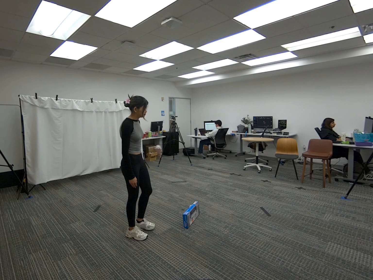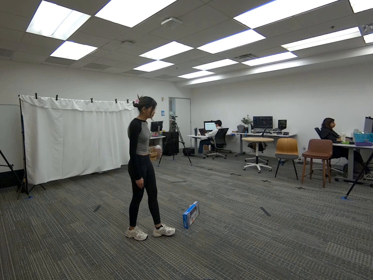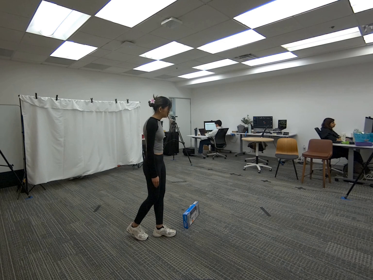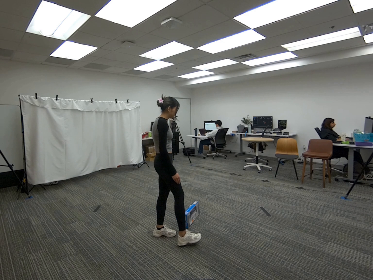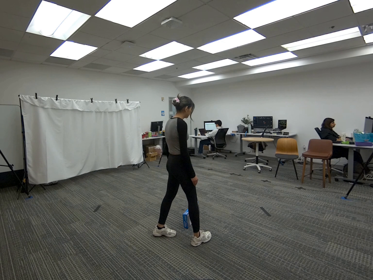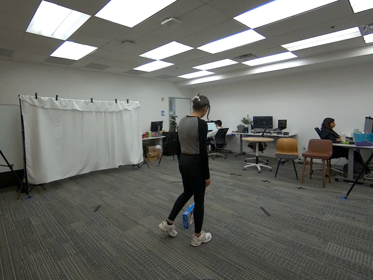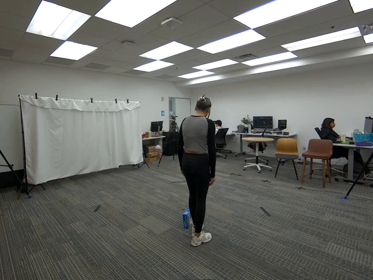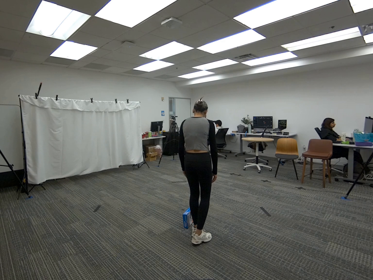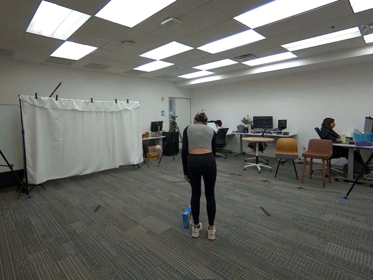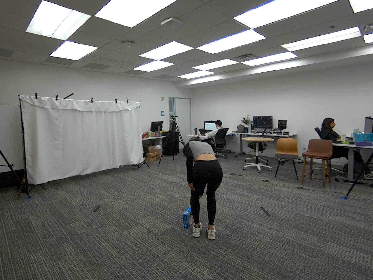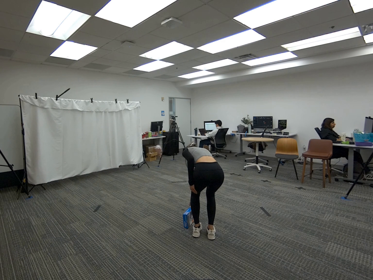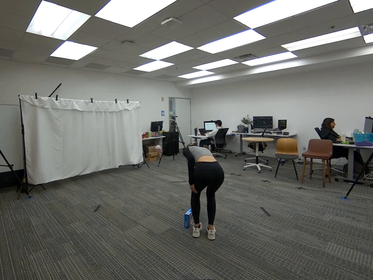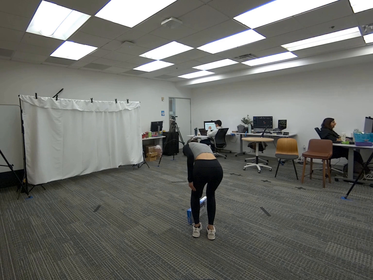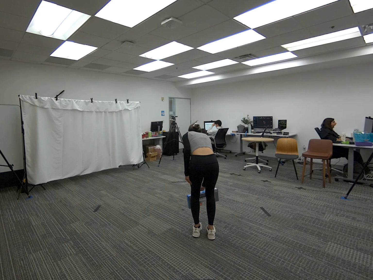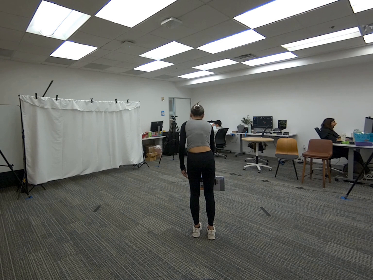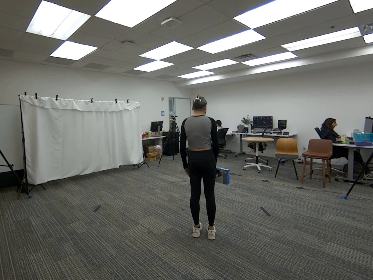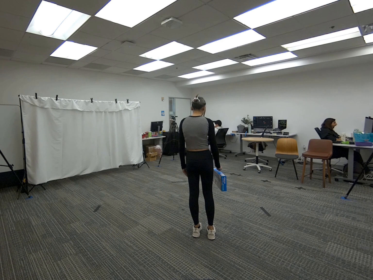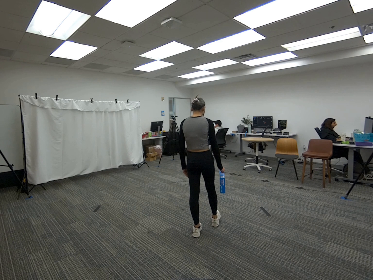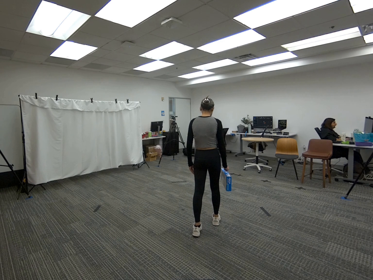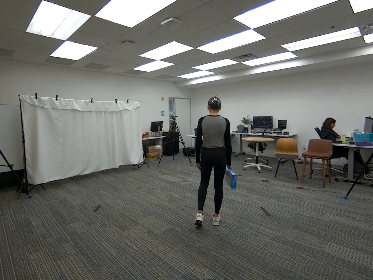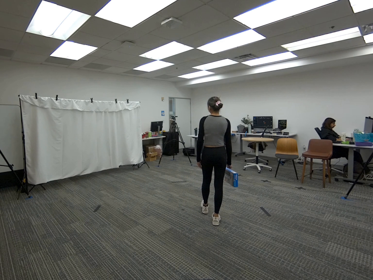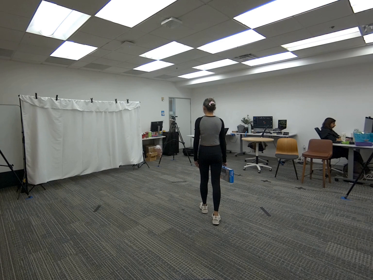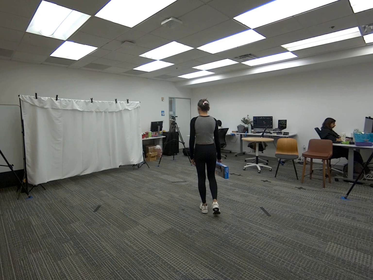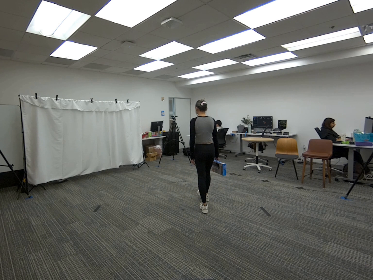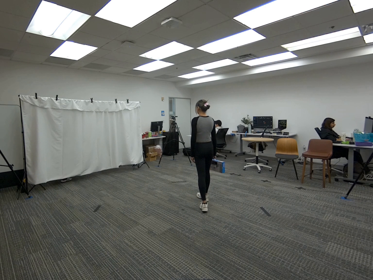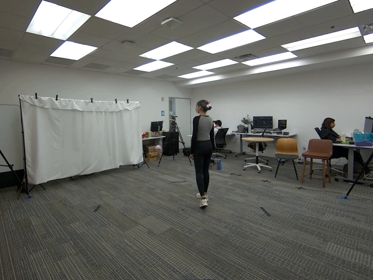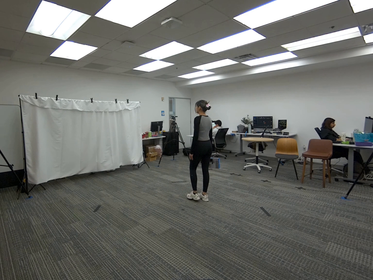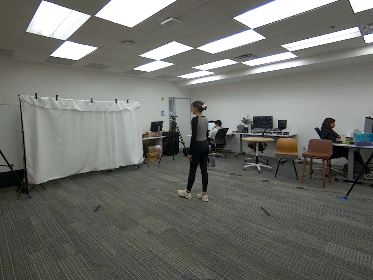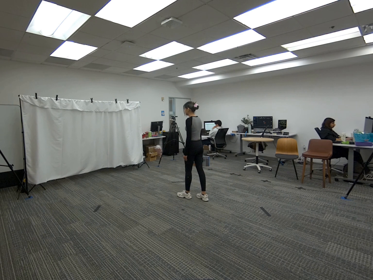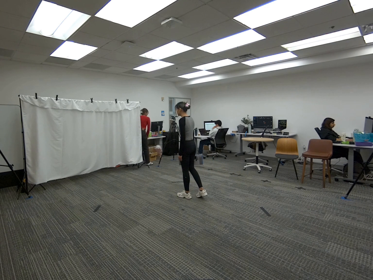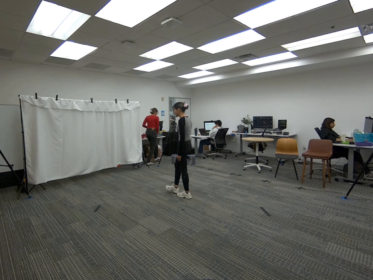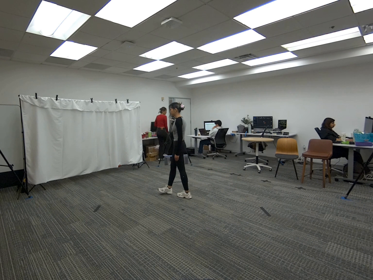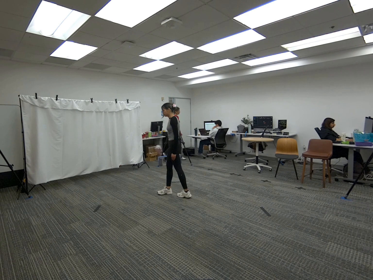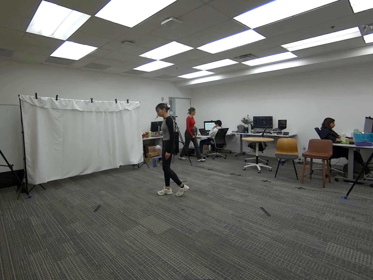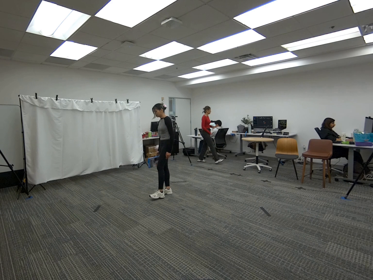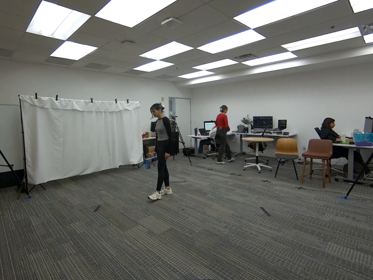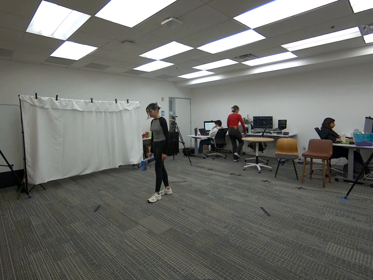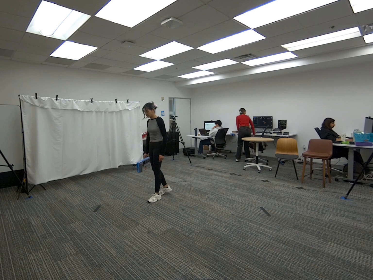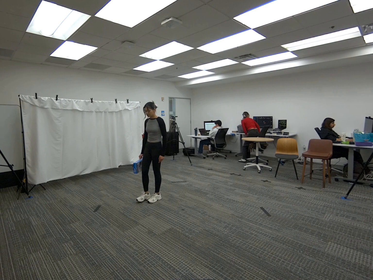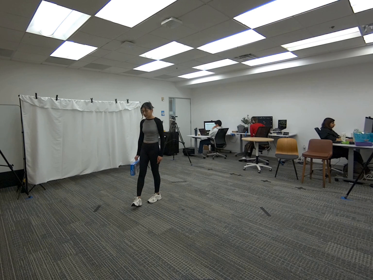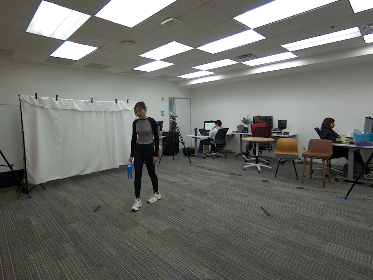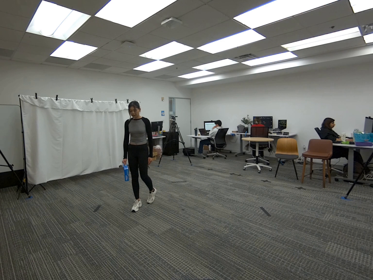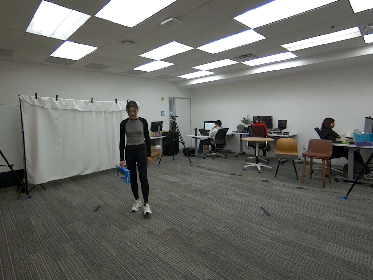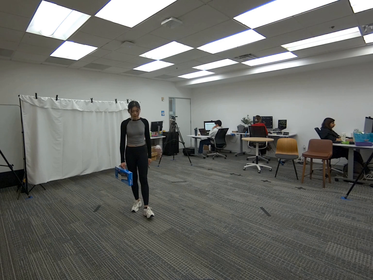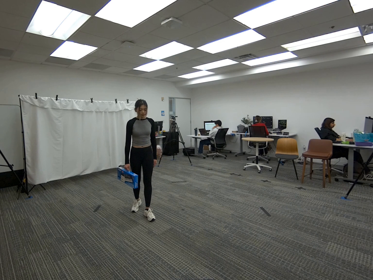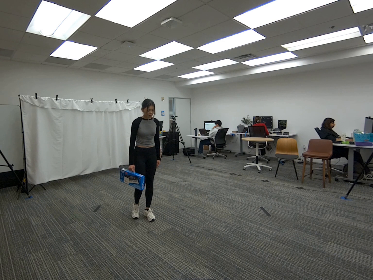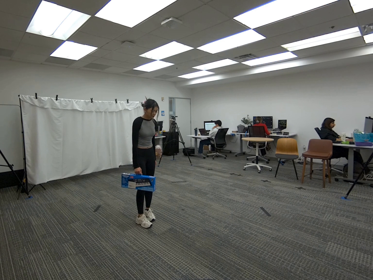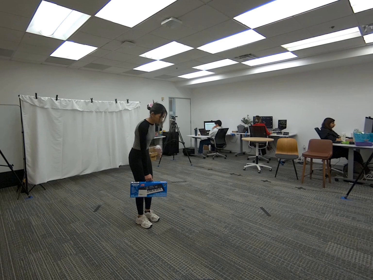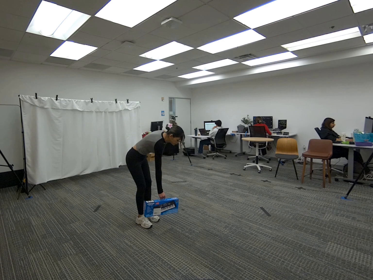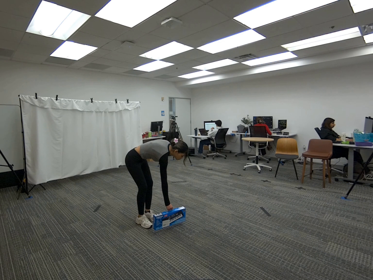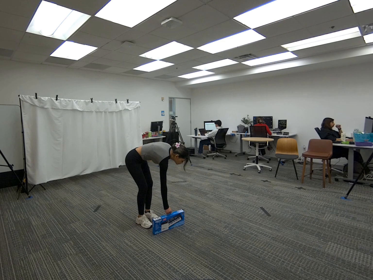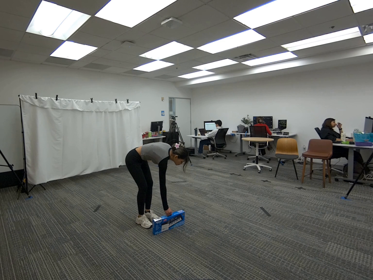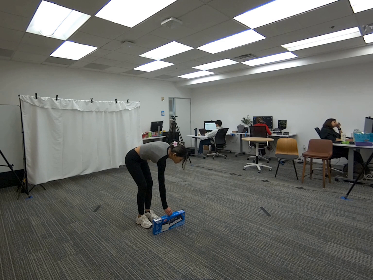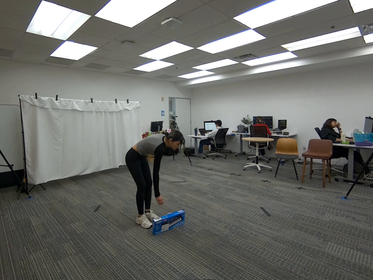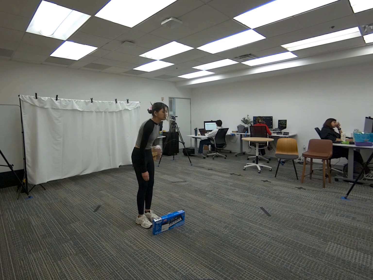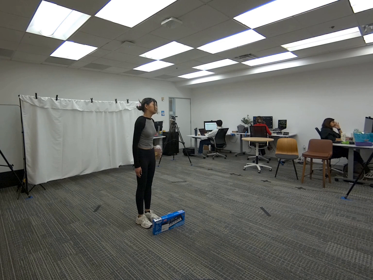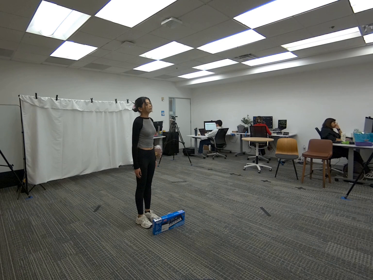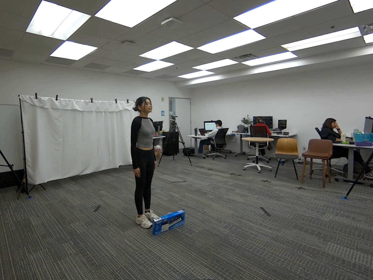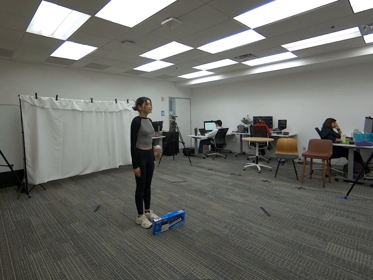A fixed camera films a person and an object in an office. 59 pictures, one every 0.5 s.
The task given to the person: Walk over to the keyboard box on the ground and pick up the keyboard box from the handle using your right hand, walk within the bounding area and place on the floor when complete.
